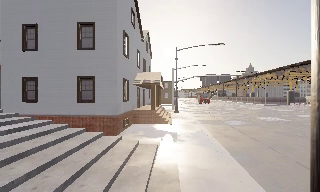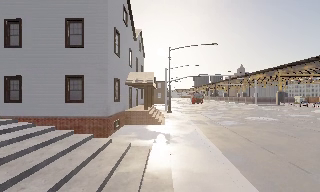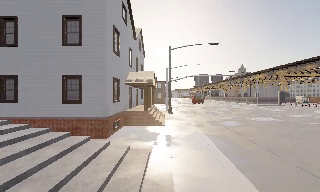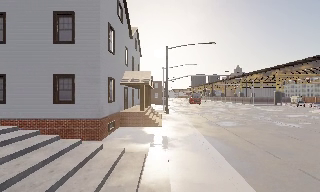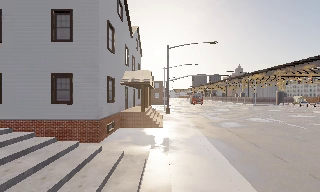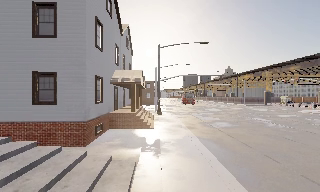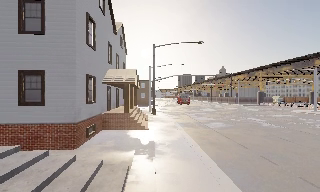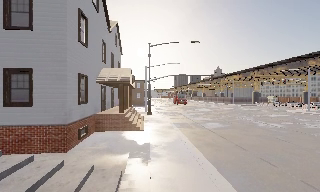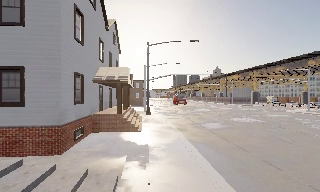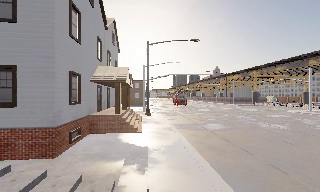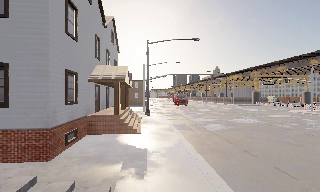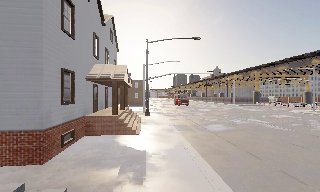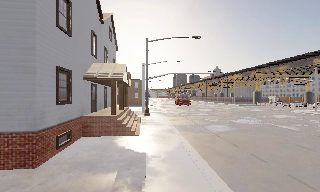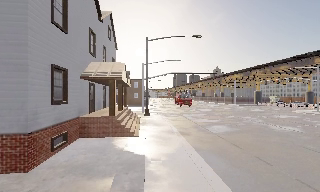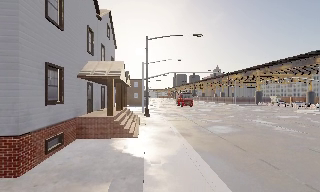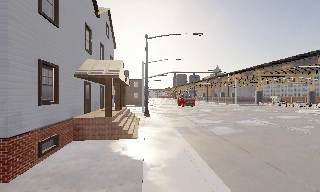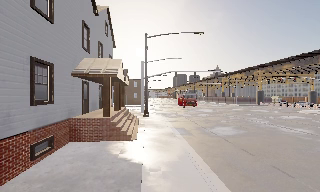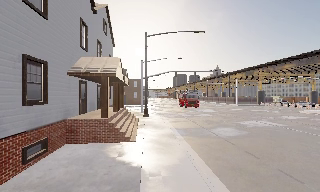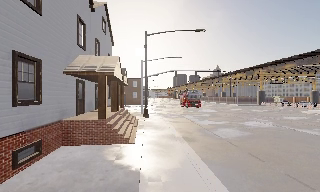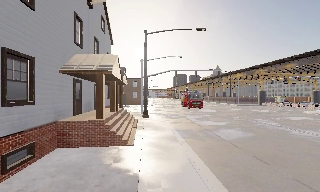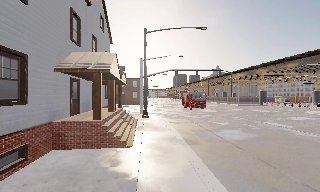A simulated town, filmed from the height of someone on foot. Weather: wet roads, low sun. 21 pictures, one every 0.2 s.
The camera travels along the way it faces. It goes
forward.
0.0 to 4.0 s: The camera pans to its right, which is clockwise from overhead, by about 10 degrees. It travels forward, about 7 m, so what stands in front looms larger.
The film runs forward here.
